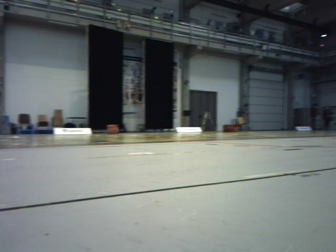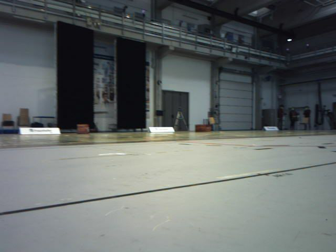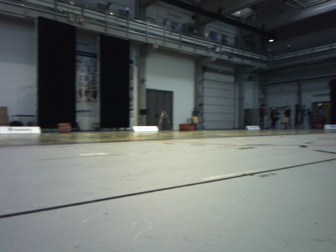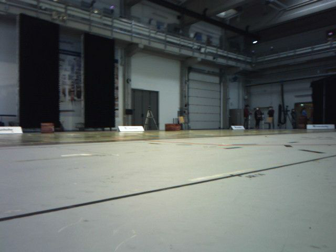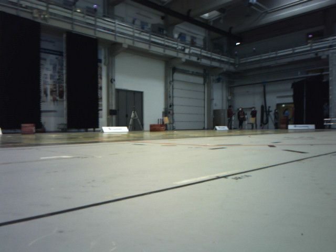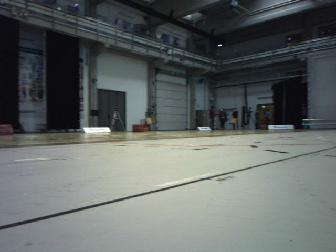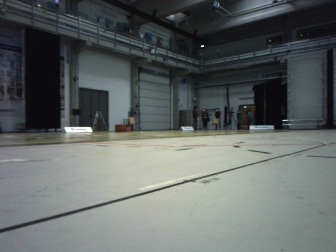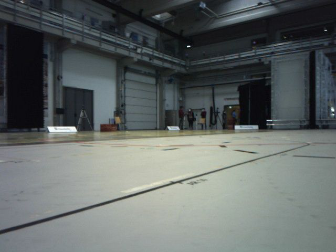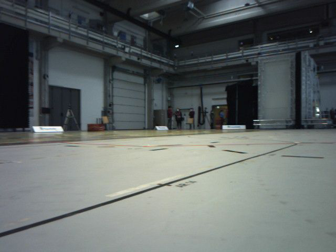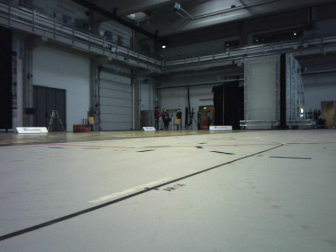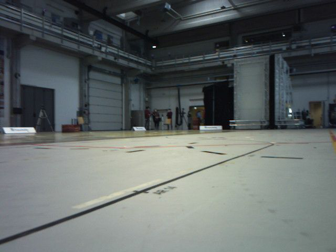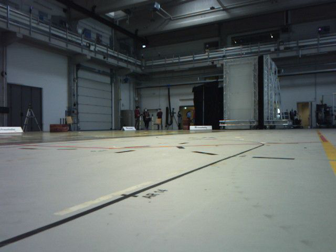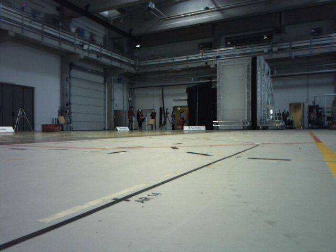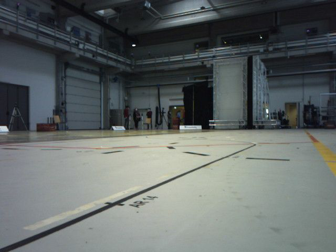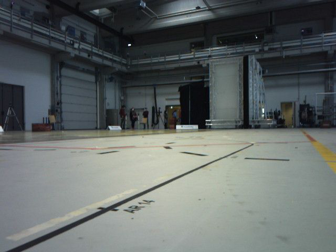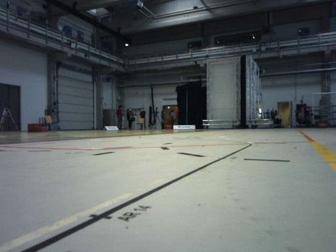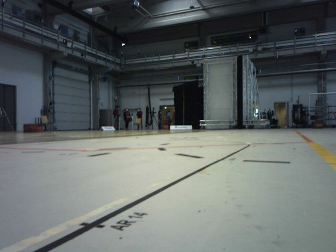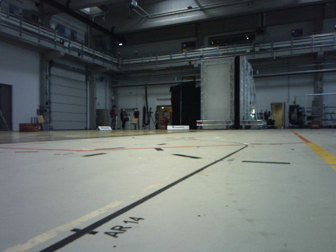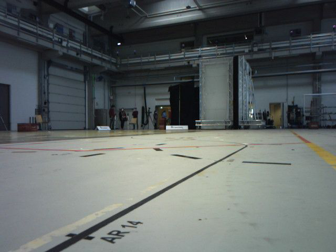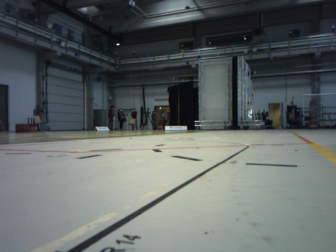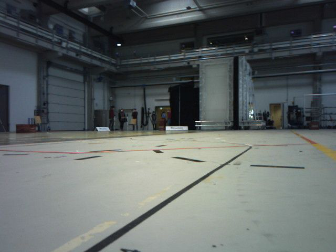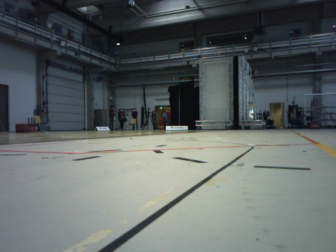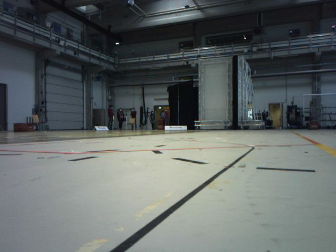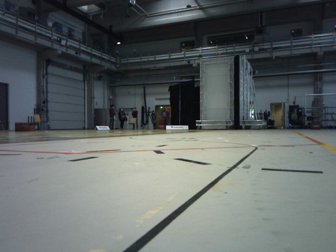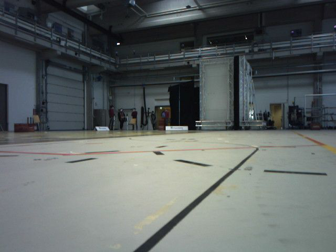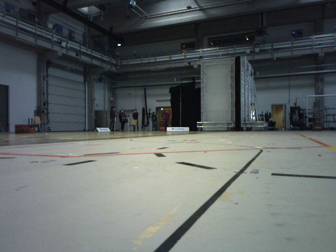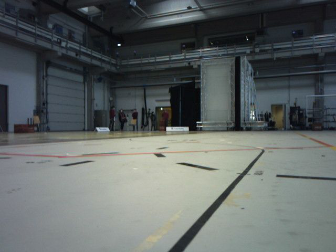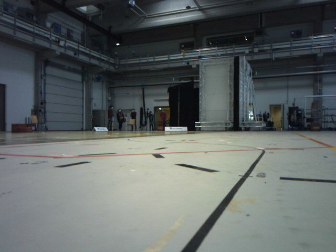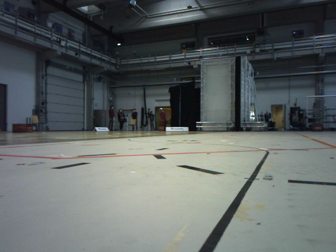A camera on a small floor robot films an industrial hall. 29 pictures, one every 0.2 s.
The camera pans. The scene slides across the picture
to the left.
The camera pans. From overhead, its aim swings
clockwise.
0.0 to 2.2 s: The scene slides to the left, as the camera pans about 35 degrees to its right. It travels forward, about 0.4 m.
2.2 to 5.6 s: The camera travels forward, about 0.7 m, so what stands in front looms larger.
The film runs forward here.
